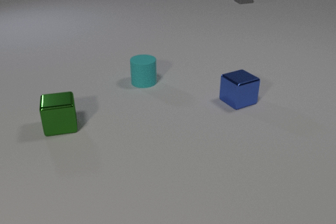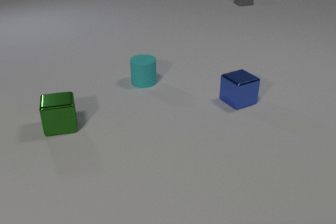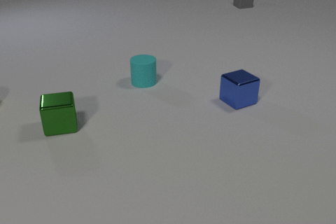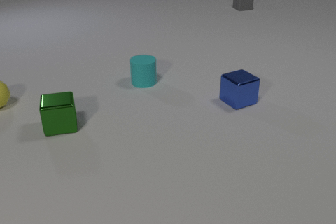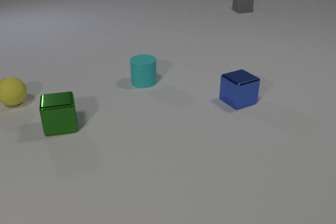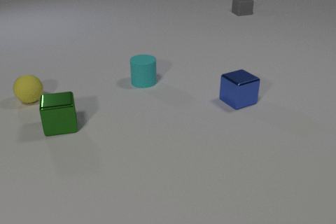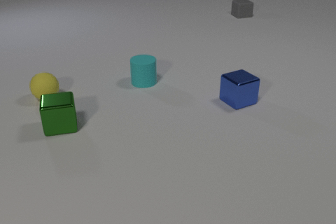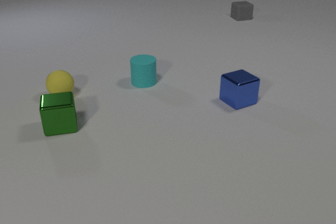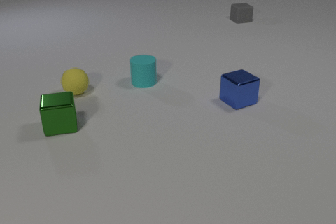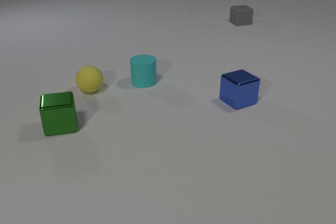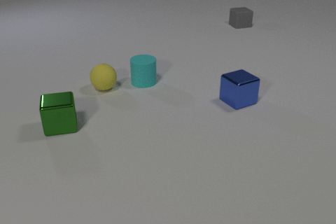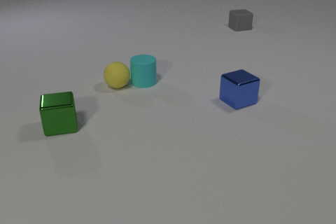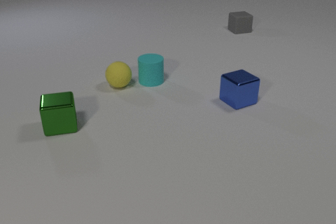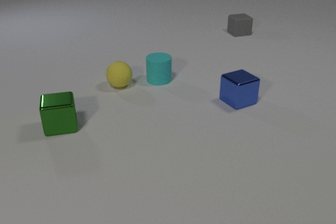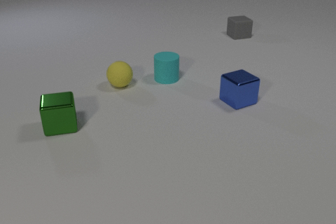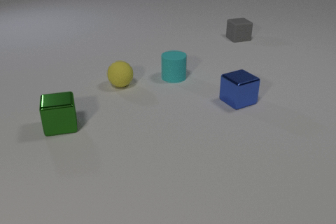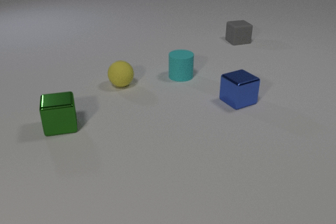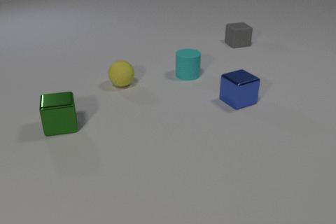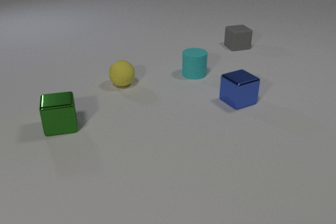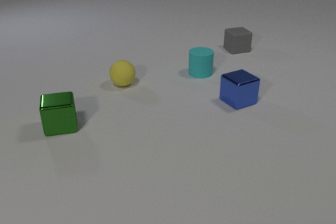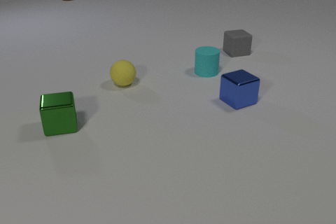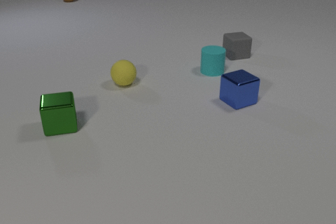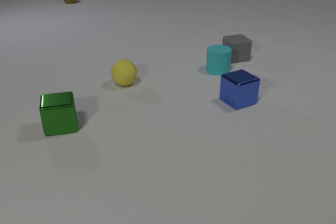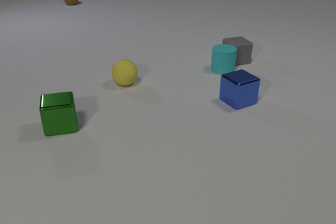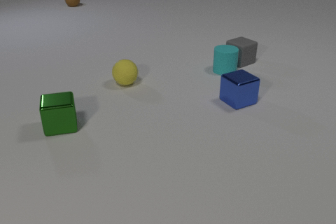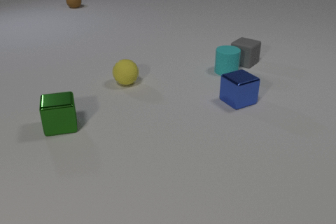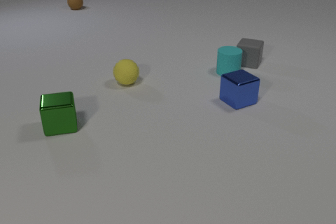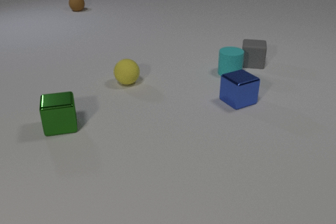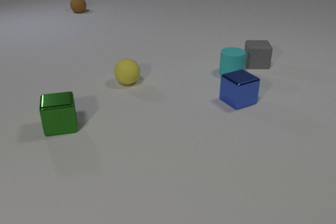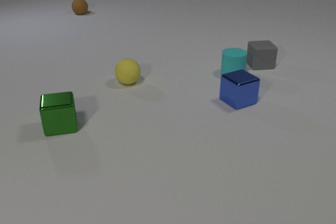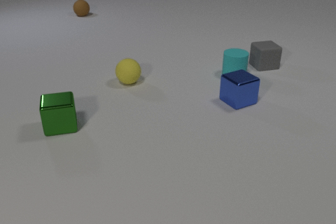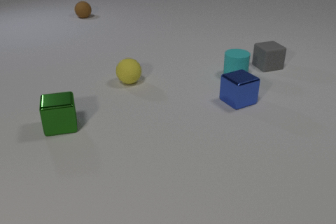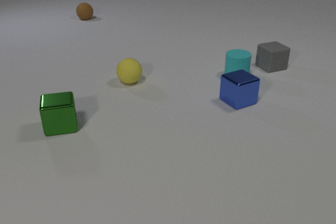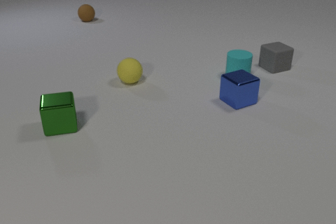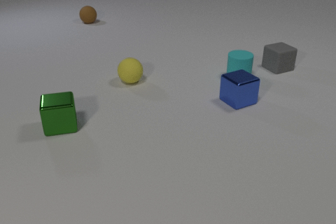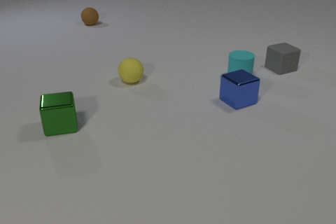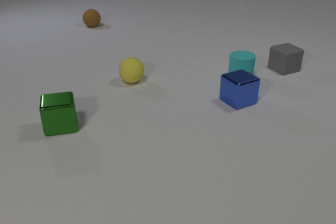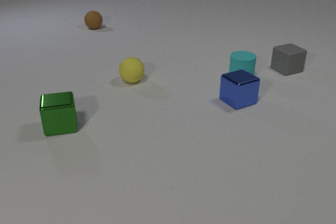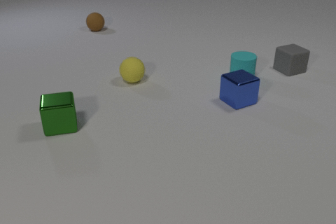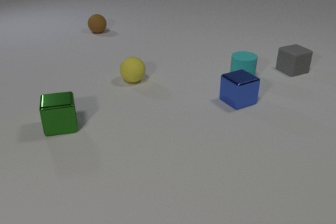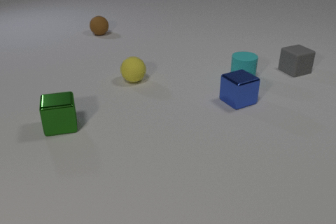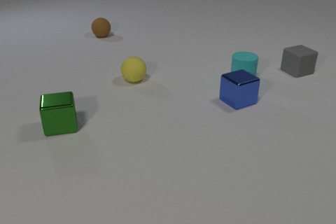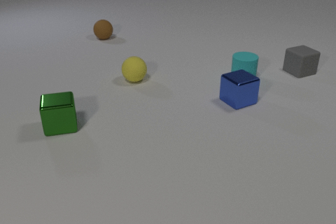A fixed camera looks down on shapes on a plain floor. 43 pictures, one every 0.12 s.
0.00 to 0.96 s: The yellow rubber sphere comes in at the left edge, rolls to the right. The gray rubber cube slides toward the camera.
0.96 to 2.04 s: The yellow rubber sphere rolls to the right. The cyan rubber cylinder slides to the right. The gray rubber cube slides toward the camera. The yellow rubber sphere and the cyan rubber cylinder collide.
2.04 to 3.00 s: The cyan rubber cylinder slides to the right. The gray rubber cube slides toward the camera, spins so that its near face slides to the right, counterclockwise seen from above. The brown rubber sphere comes in at the top edge, rolls toward the camera. The cyan rubber cylinder and the gray rubber cube collide.
3.00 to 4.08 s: The cyan rubber cylinder slides to the right and toward the camera. The gray rubber cube slides to the right, spins counterclockwise seen from above by about 60 degrees, its near face sliding to the right. The brown rubber sphere rolls toward the camera.
4.08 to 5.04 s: The gray rubber cube slides to the right. The brown rubber sphere rolls toward the camera.
What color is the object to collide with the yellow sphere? cyan.
How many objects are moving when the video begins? 1.
What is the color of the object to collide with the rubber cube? cyan.
